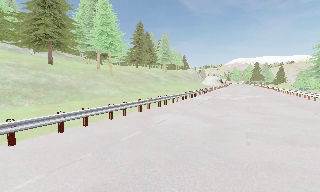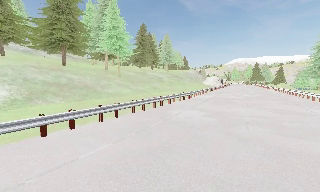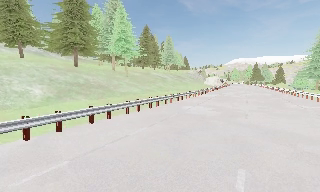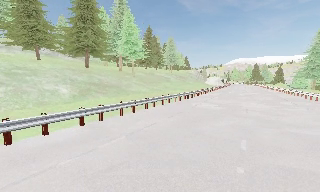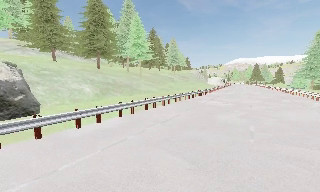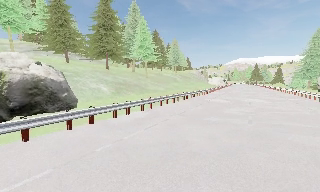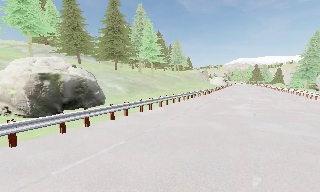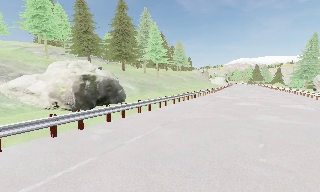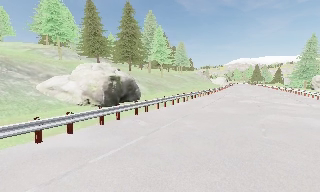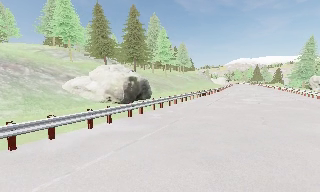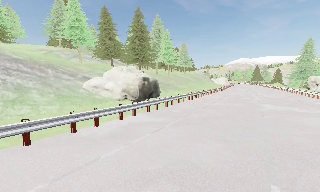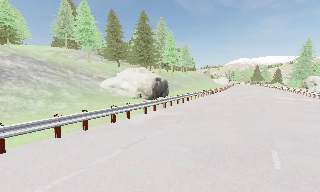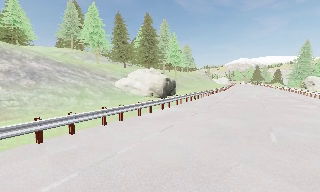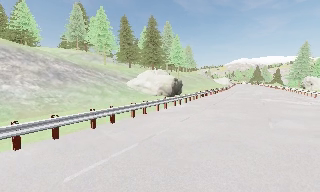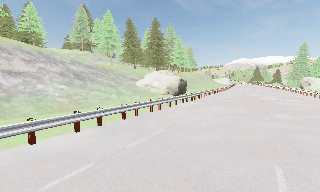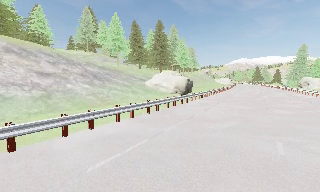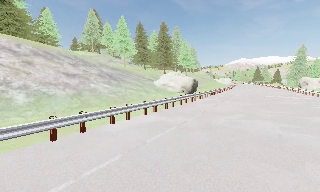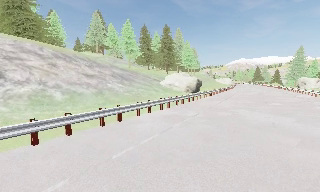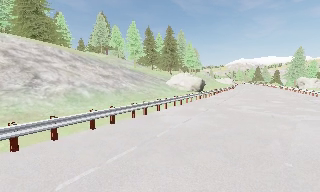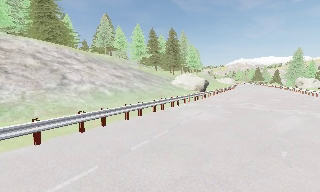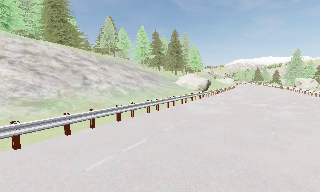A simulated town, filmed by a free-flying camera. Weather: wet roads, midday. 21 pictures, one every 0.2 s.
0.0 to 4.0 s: The camera travels backward and to its left, about 40 m, so what stands in front gets smaller.
The film runs backward here.
